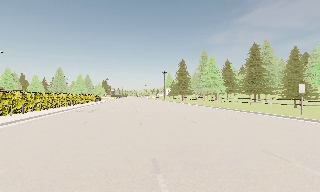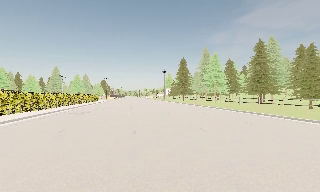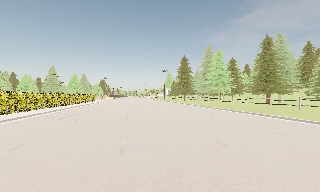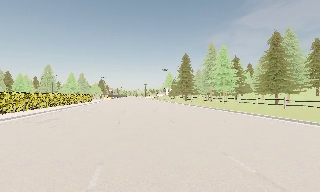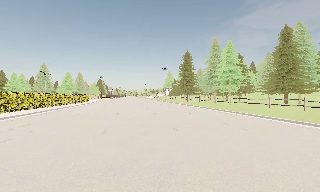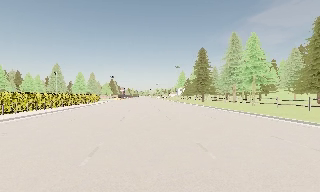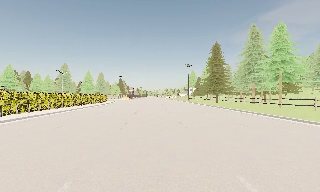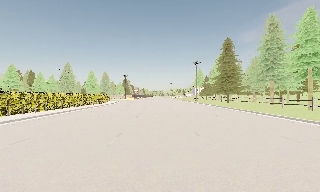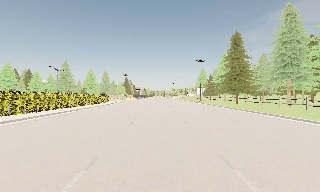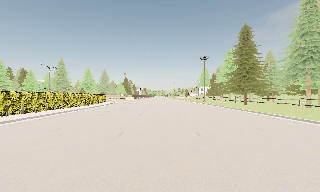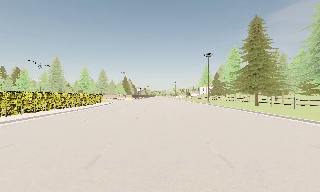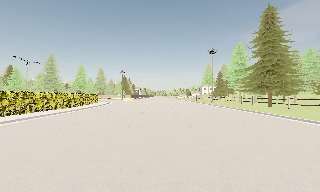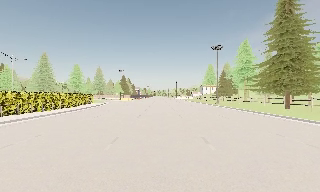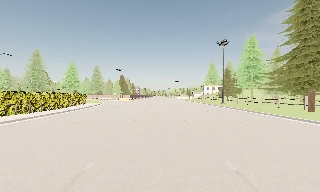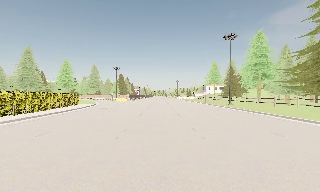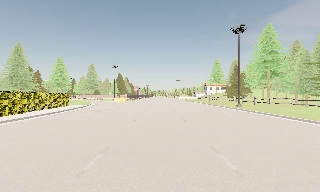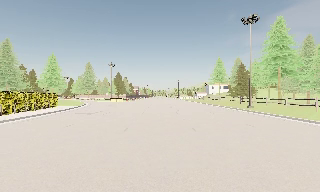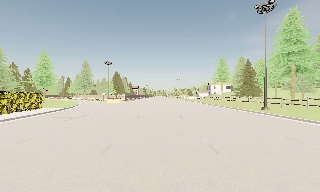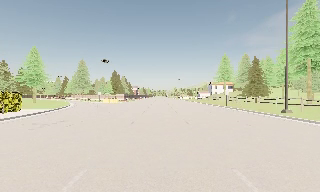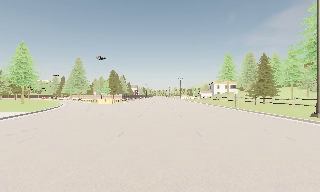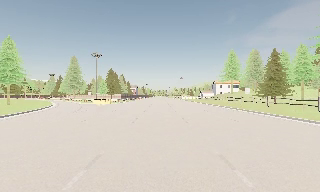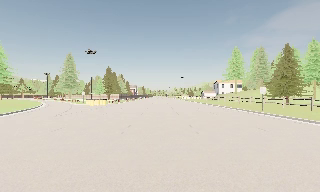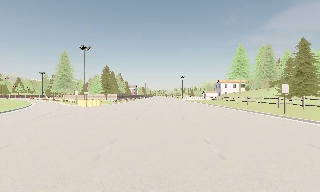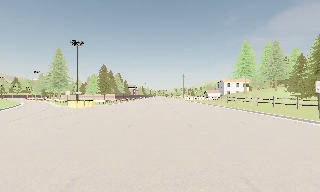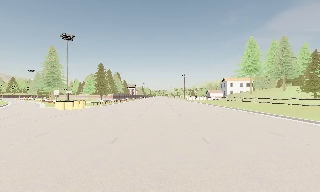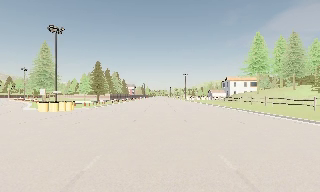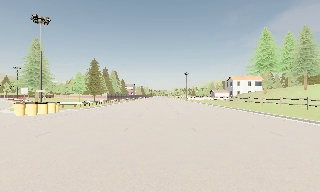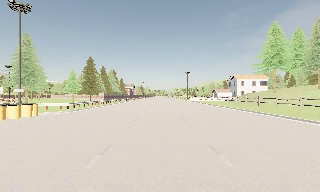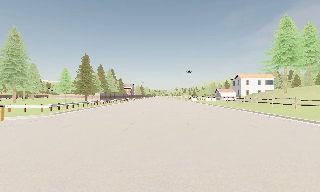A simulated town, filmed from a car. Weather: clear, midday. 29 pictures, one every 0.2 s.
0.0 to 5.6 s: The camera swings to its left by about 10 degrees, and the scene slides to the right. It travels forward, about 80 m, so what stands in front looms larger.
The film runs forward here.
